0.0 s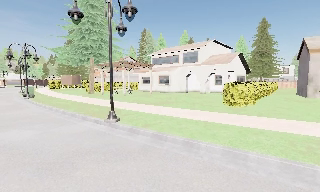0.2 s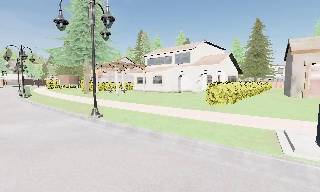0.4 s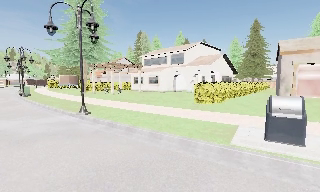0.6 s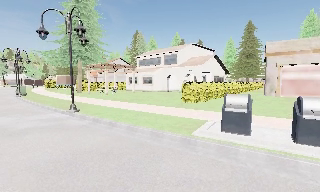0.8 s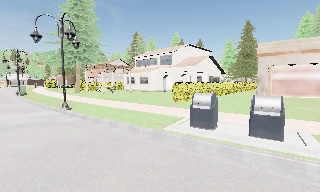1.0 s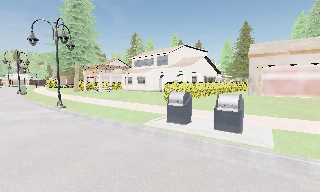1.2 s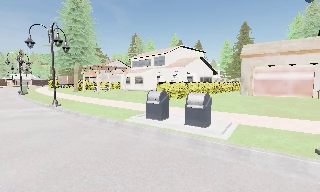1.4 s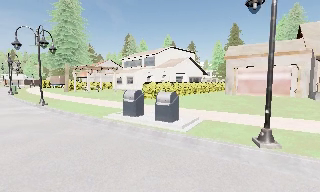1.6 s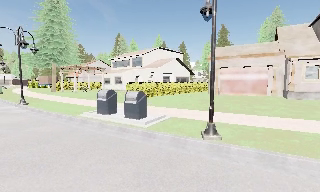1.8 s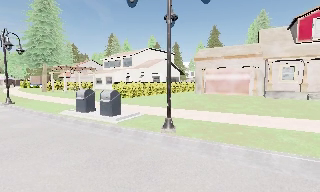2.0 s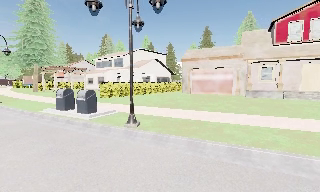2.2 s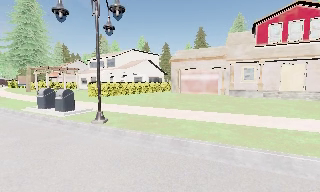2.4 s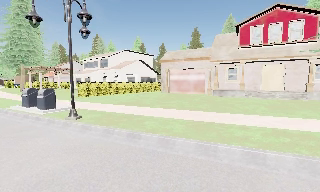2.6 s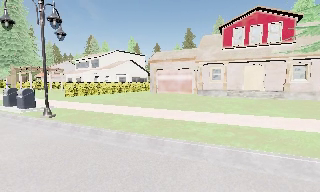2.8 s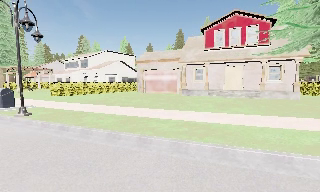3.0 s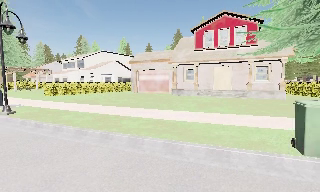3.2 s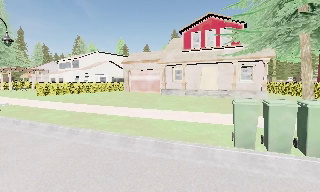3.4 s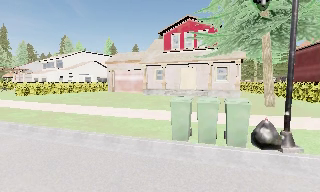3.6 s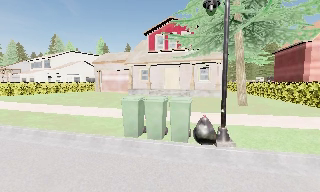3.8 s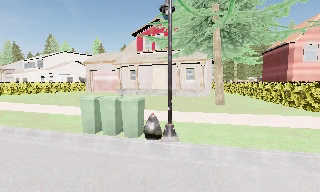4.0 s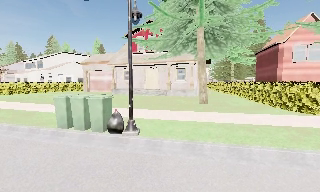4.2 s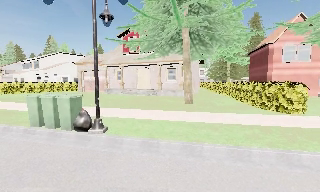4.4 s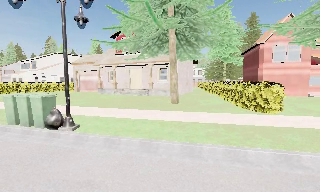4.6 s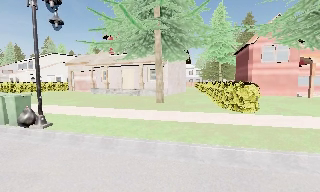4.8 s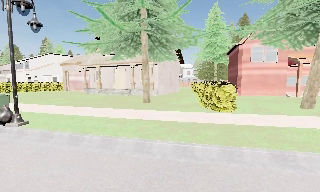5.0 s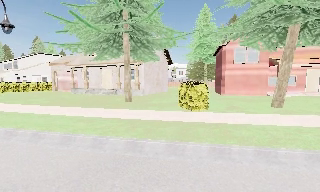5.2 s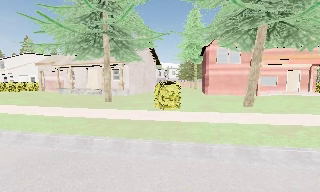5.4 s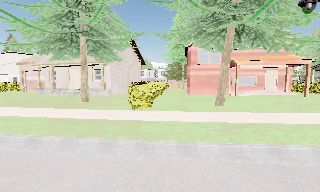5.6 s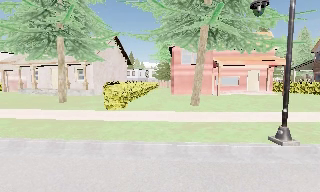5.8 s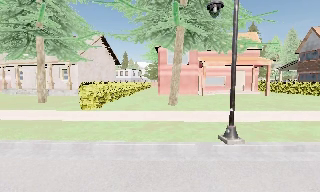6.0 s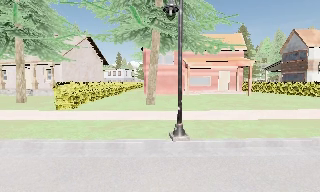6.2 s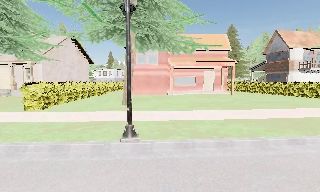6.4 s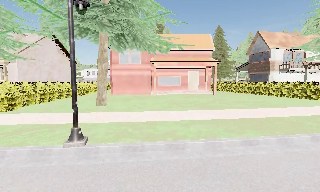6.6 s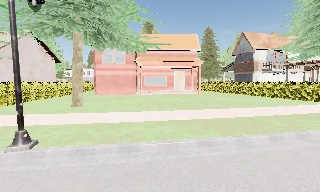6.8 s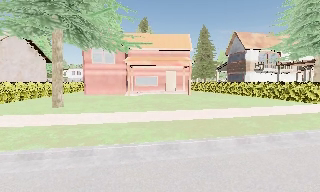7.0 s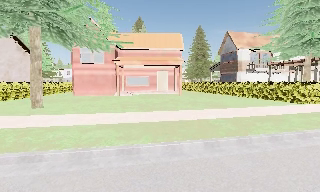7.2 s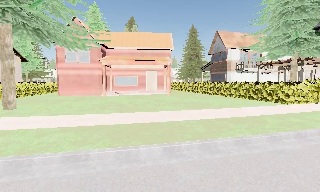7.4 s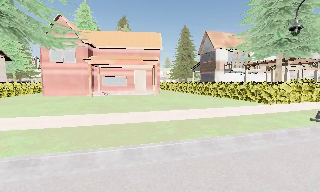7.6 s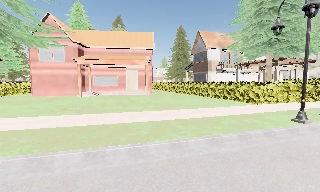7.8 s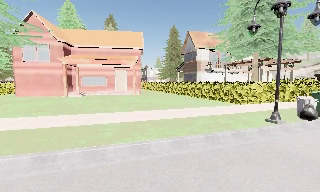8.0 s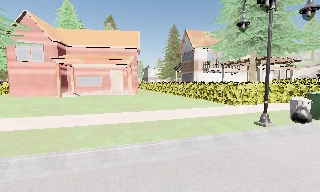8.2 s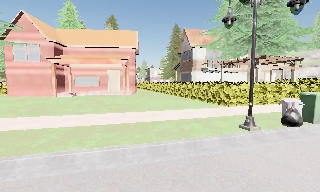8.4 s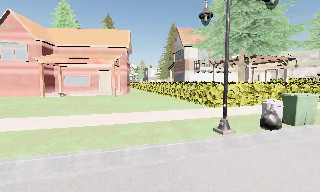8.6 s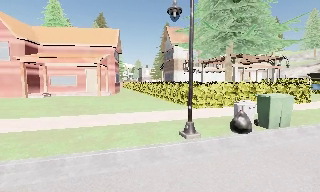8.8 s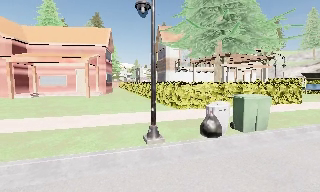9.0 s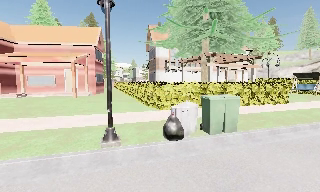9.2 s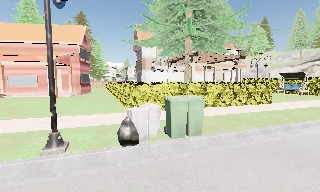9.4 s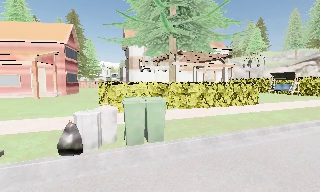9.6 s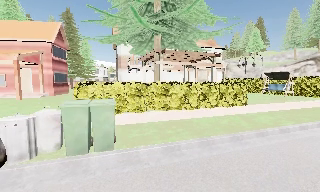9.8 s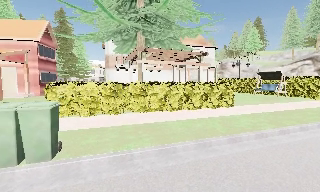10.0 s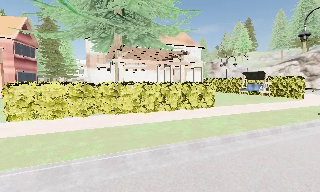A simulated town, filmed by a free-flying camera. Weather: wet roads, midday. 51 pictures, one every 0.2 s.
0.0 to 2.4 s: The camera travels to its right and backward, about 13 m, so close, fixed things drift to the left.
2.4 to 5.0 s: The camera travels to its right, about 15 m, so close, fixed things drift to the left.
5.0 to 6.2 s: The camera swings to its right by about 10 degrees, and the scene slides to the left. It travels to its right, about 7 m, so close, fixed things drift to the left.
6.2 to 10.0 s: The camera pans to its right, which is clockwise from overhead, by about 10 degrees. It travels to its right, about 18 m, so close, fixed things drift to the left.
The film runs backward here.
